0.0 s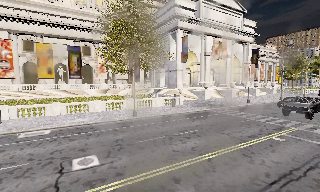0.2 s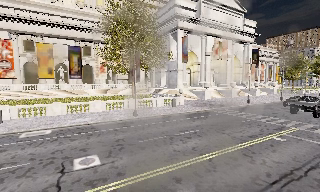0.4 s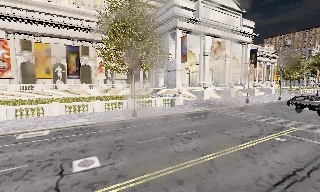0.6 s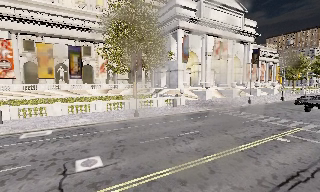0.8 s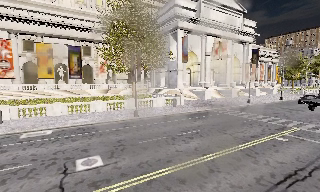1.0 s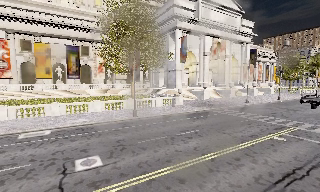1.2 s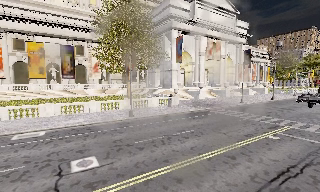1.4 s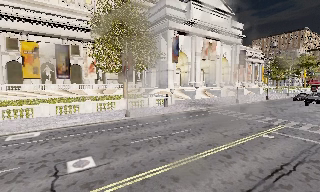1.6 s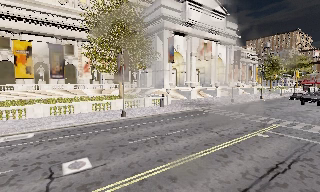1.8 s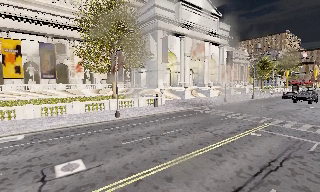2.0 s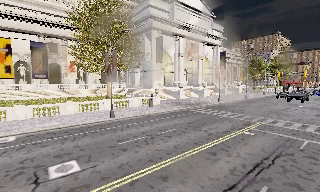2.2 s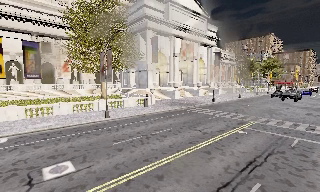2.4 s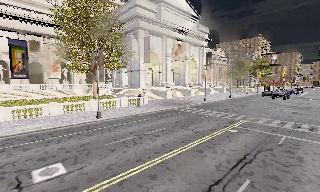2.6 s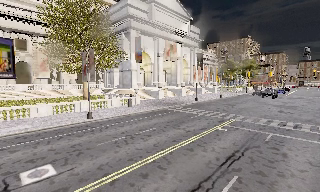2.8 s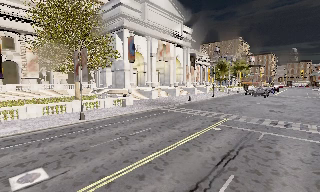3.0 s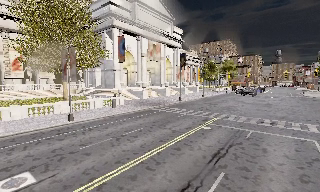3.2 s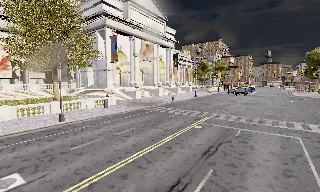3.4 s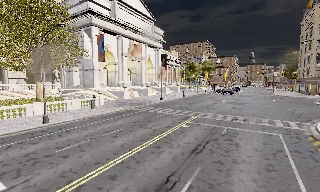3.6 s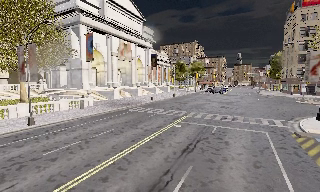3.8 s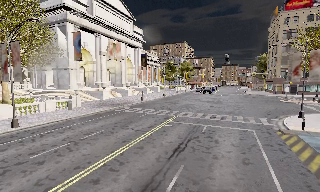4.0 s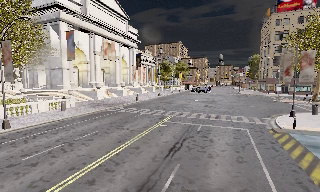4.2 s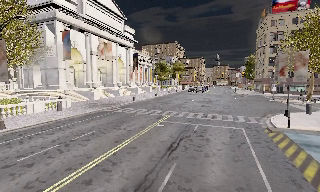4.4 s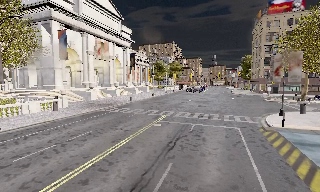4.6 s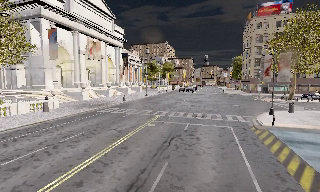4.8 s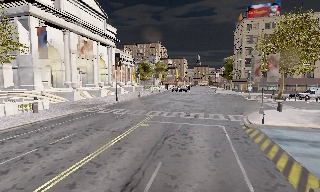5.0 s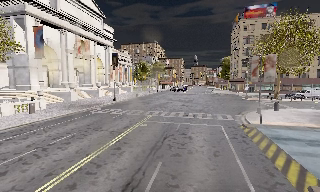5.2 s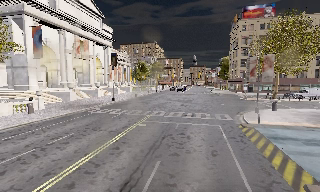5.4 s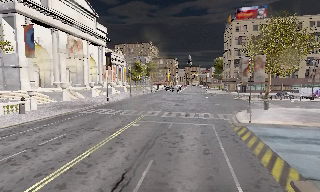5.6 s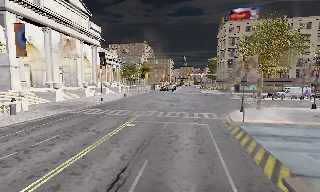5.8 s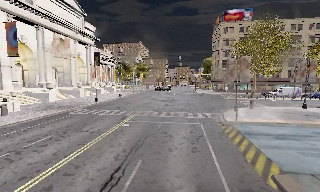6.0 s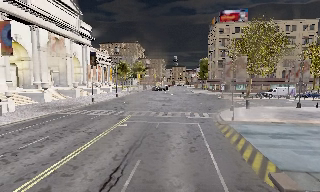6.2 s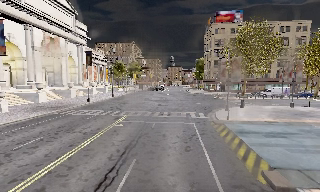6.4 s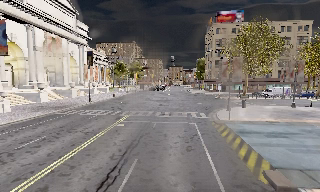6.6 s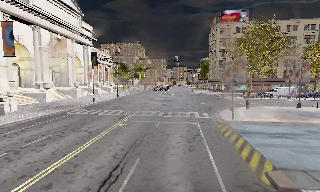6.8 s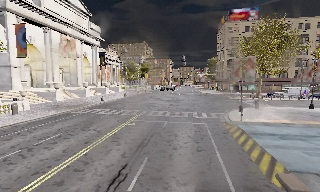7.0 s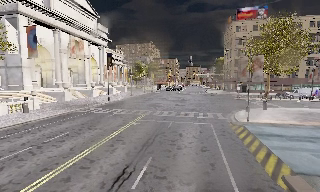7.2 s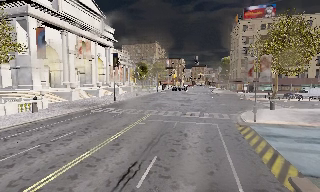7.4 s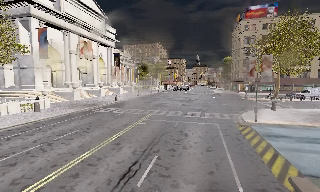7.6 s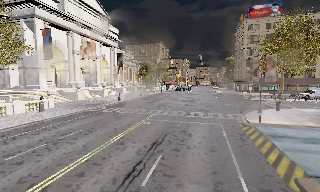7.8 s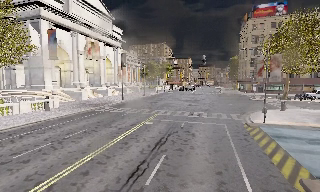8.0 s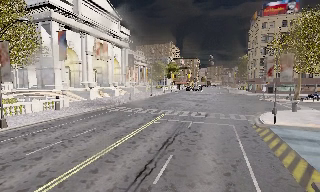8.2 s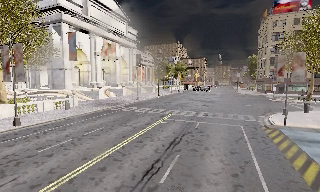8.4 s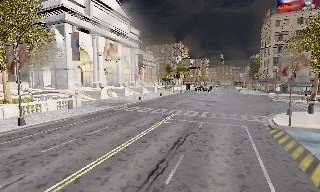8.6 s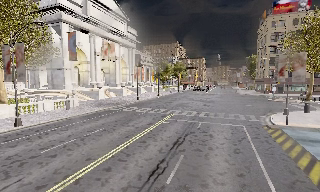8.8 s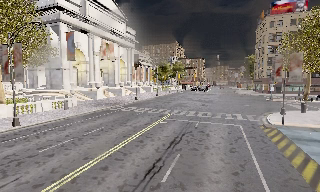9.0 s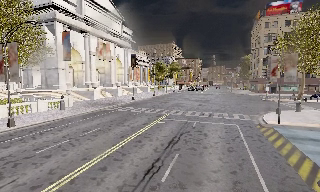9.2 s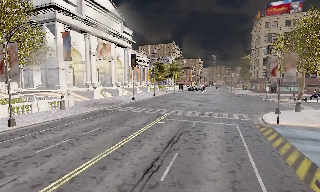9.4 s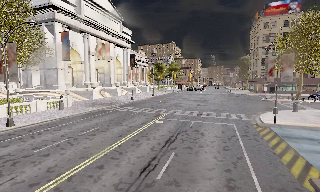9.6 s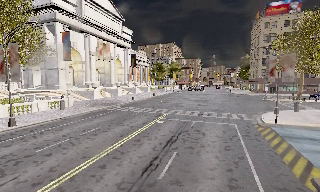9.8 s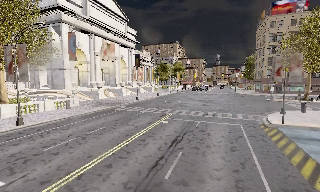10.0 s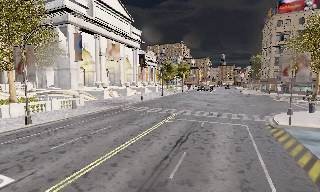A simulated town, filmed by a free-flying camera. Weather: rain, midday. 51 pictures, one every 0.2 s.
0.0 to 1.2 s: The camera shifts only a little, or ends up much as it began.
1.2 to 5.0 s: The scene slides to the left, as the camera pans about 45 degrees to its right. It travels to its left and backward, about 1 m.
5.0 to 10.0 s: The camera travels backward, about 1 m, so what stands in front gets smaller.
The film runs backward here.
